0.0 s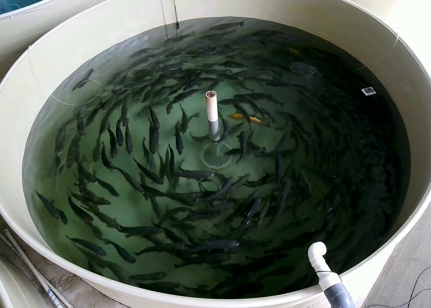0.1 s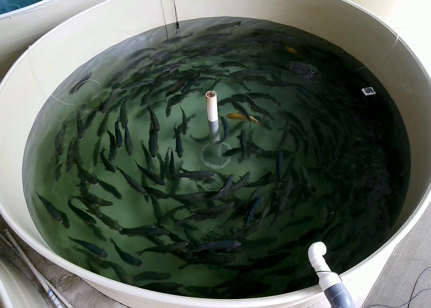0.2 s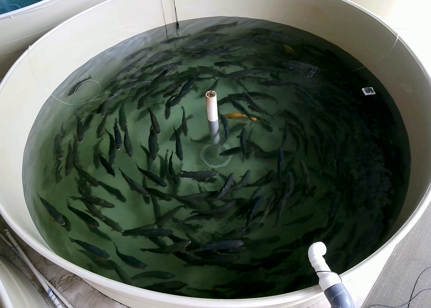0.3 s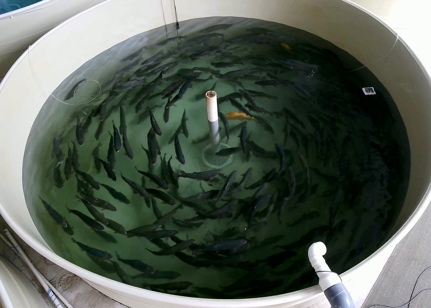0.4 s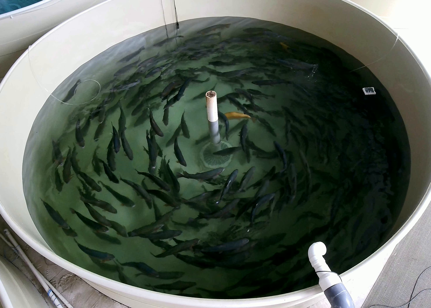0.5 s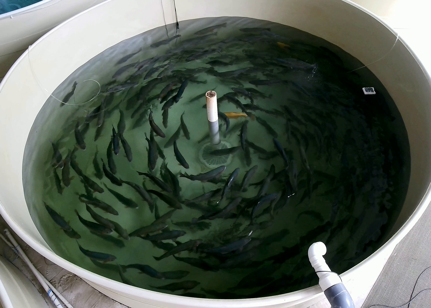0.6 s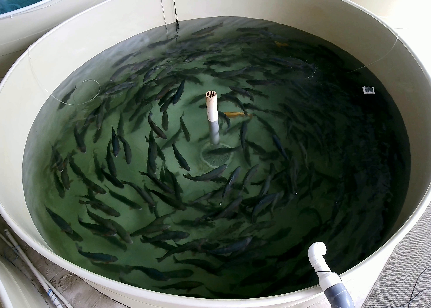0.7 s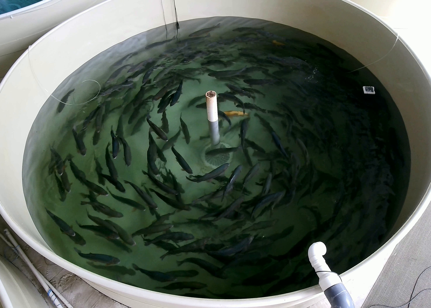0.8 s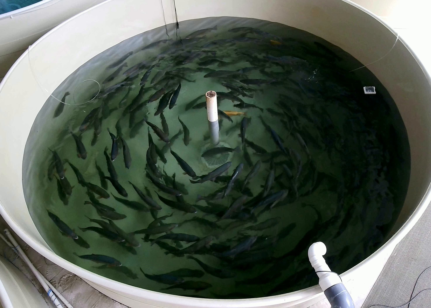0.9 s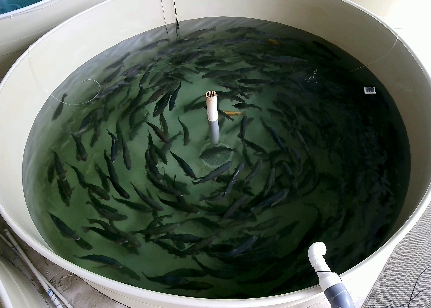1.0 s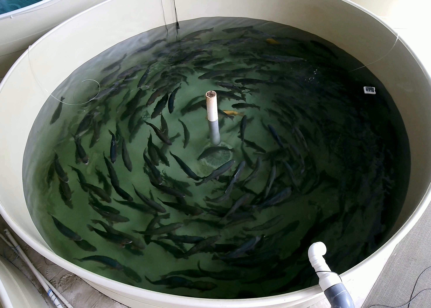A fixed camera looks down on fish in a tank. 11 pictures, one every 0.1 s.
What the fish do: Normal cruising.
